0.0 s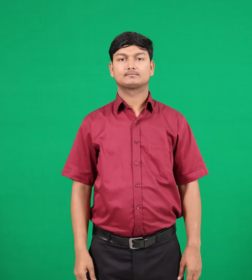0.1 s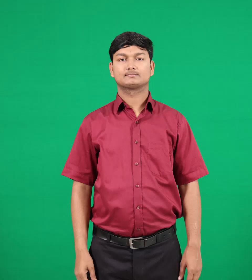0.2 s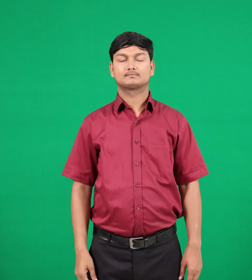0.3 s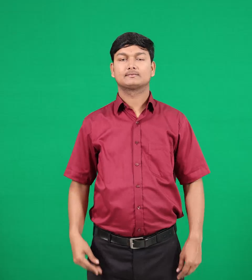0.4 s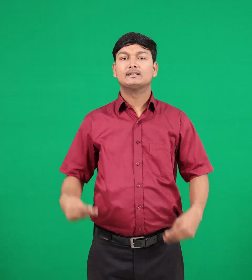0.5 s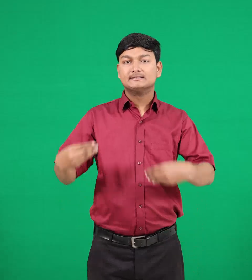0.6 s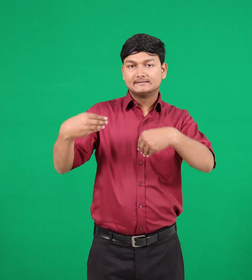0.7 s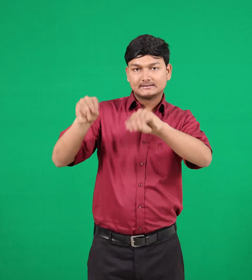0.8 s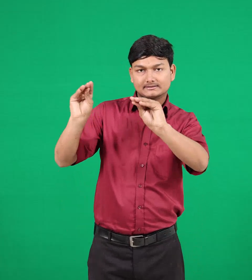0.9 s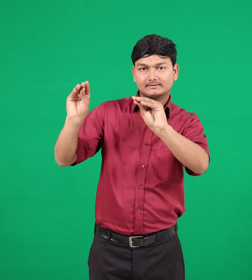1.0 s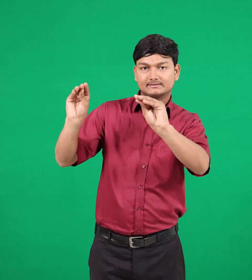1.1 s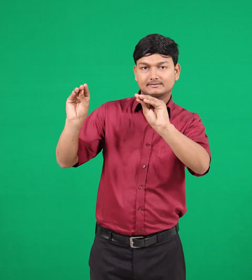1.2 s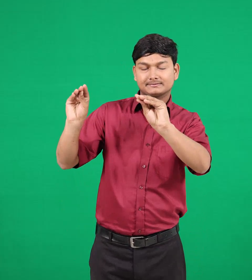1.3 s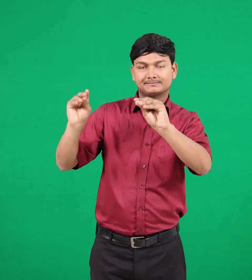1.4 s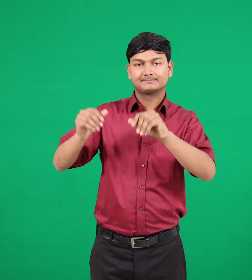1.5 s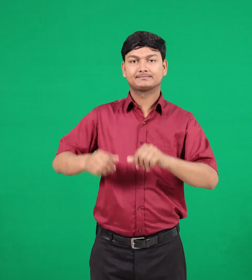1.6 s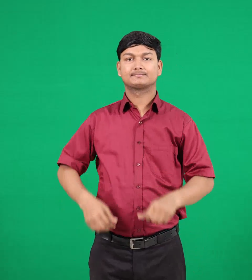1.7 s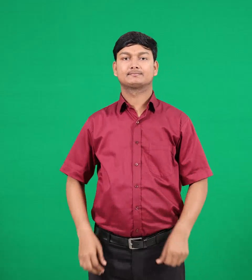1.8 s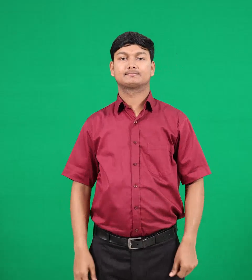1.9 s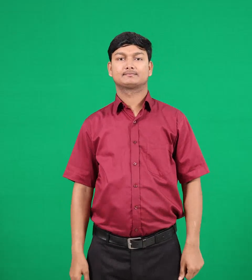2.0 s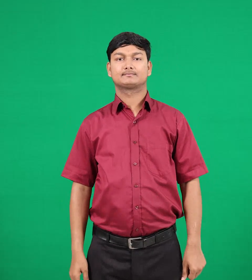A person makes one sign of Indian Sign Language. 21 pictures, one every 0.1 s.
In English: sale & sell
